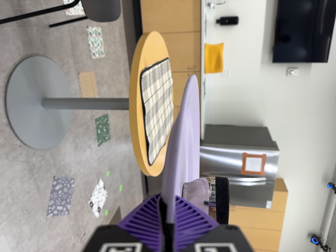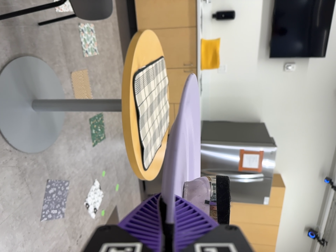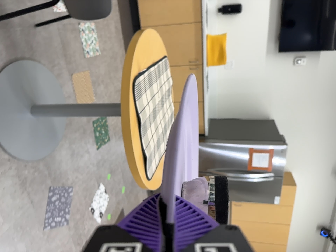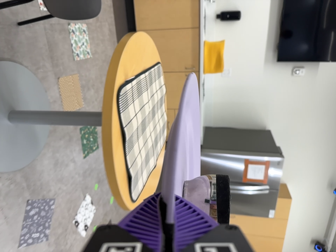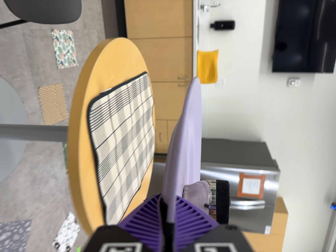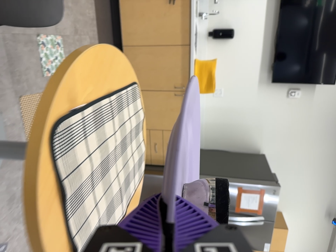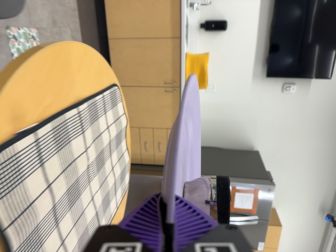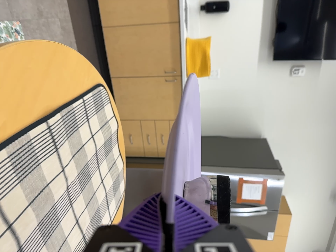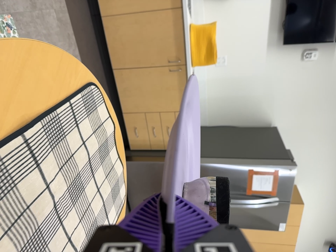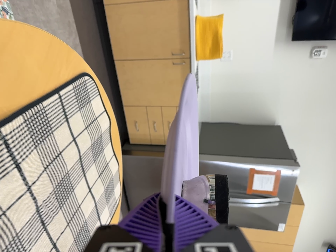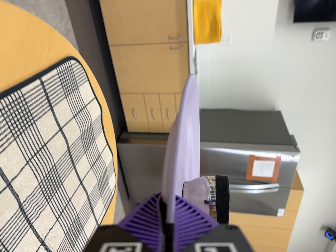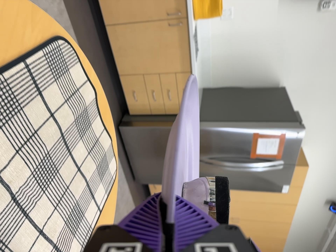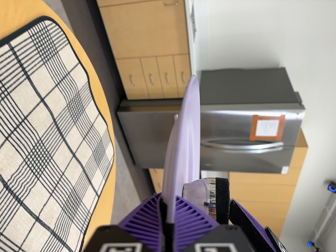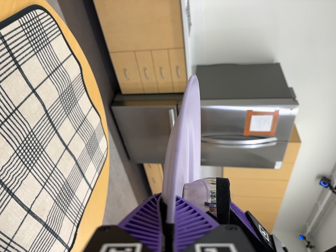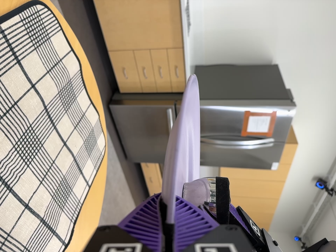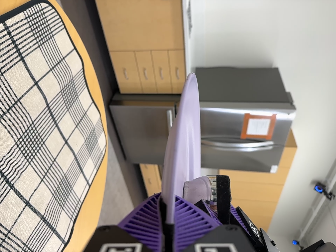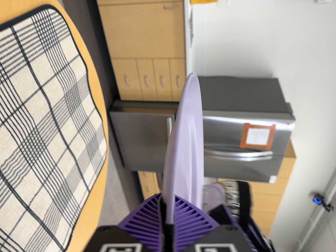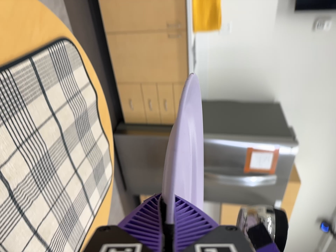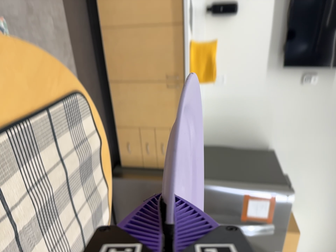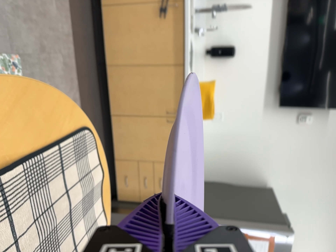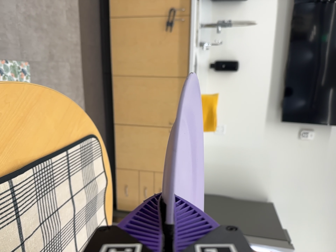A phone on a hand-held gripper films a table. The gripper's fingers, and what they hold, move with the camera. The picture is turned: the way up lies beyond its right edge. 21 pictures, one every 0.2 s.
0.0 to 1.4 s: The camera travels forward and toward the top of its view, about 80 cm, so what stands in front looms larger.
1.4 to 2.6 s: The camera travels forward, about 24 cm, so what stands in front looms larger. Its aim tips toward the bottom of its view by about 15 degrees, and the scene shifts upward.
2.6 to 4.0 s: The camera travels backward, about 14 cm, so what stands in front gets smaller. Its aim tips toward the top of its view by about 30 degrees, and the scene shifts downward. It rolls about its line of sight by about 10 degrees, and the scene rotates clockwise.
The film runs forward here.
